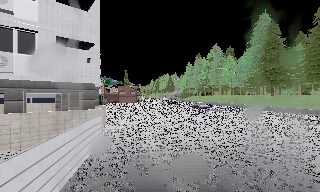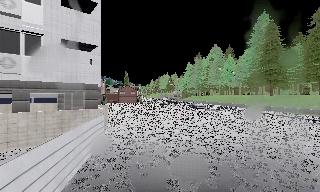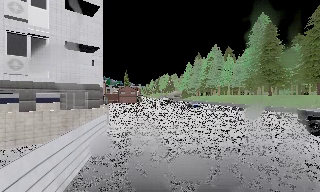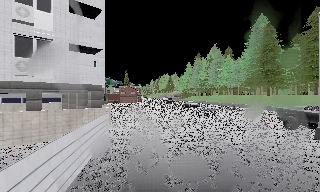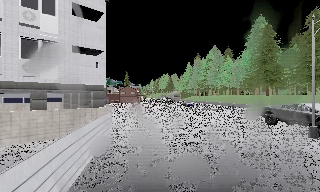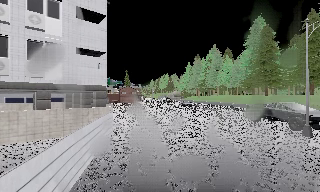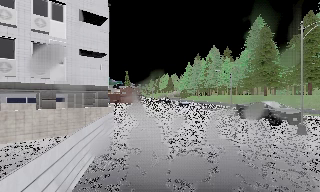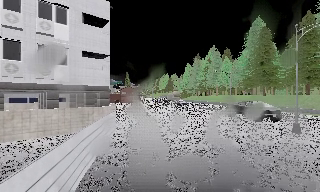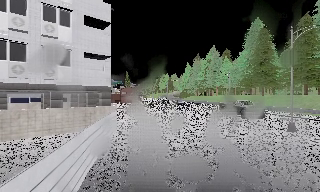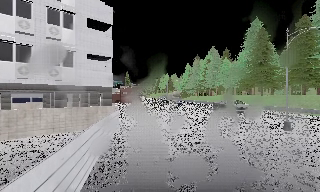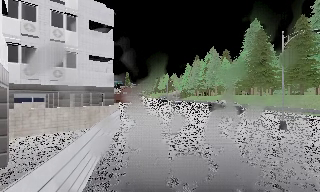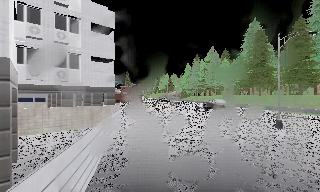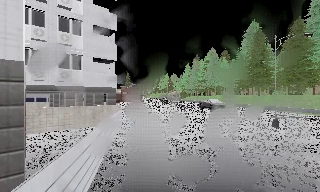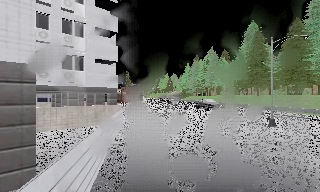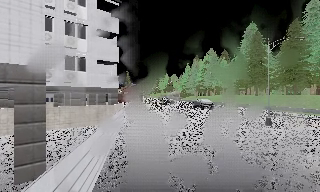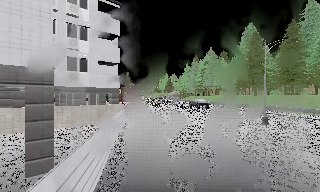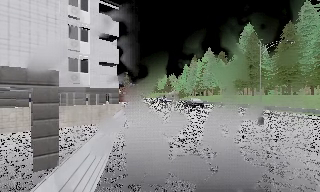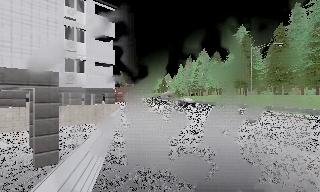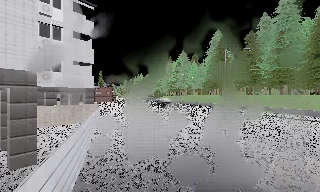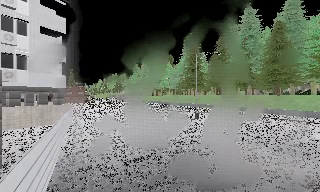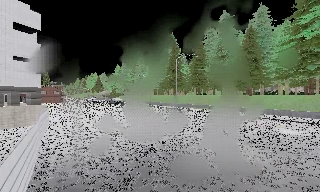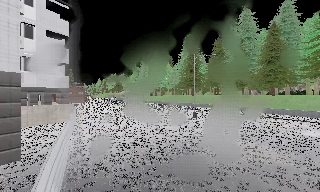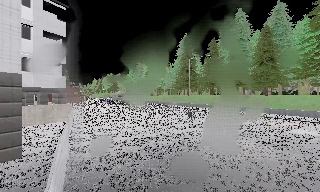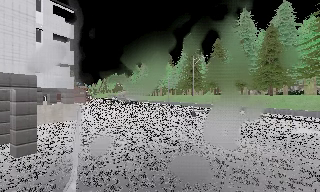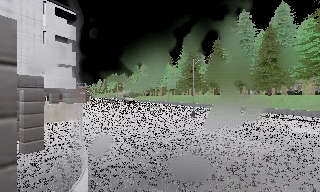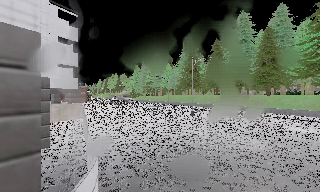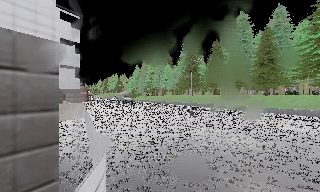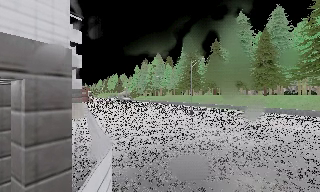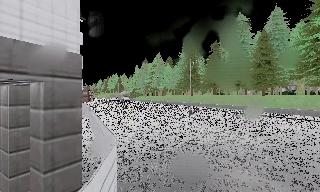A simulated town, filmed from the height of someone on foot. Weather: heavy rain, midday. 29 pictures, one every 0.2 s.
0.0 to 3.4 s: The camera travels backward, about 7 m, so what stands in front gets smaller.
3.4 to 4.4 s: The camera pans to its right, which is clockwise from overhead, by about 15 degrees. It travels backward, about 2 m, so what stands in front gets smaller.
4.4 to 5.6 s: The camera travels backward, about 2.5 m, so what stands in front gets smaller.
The film runs backward here.
